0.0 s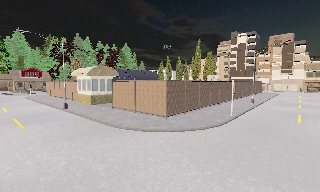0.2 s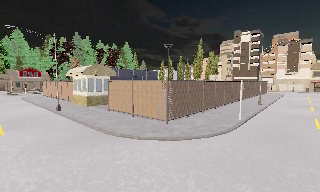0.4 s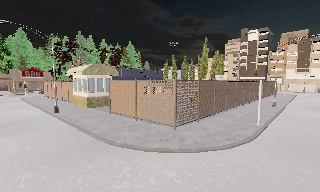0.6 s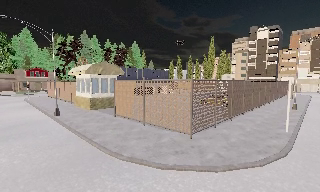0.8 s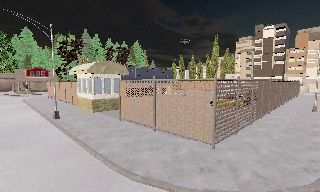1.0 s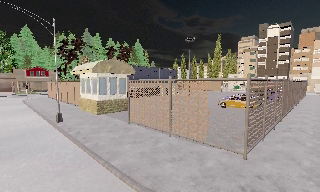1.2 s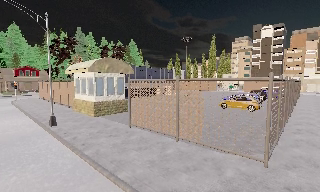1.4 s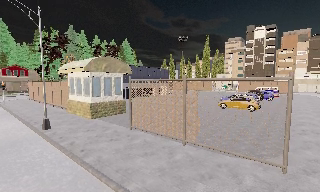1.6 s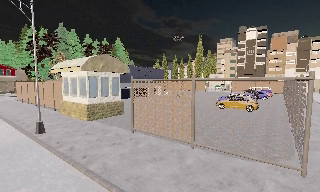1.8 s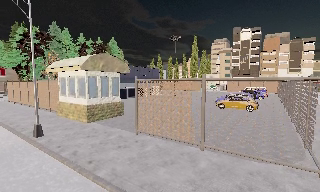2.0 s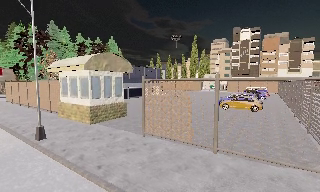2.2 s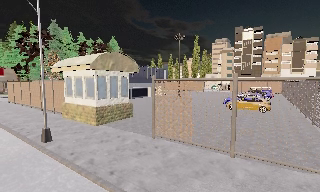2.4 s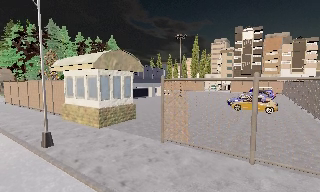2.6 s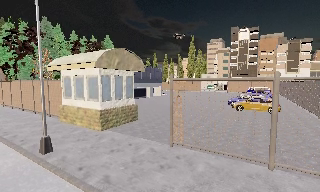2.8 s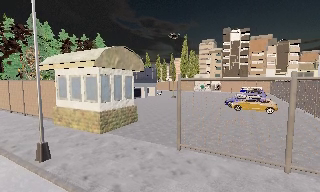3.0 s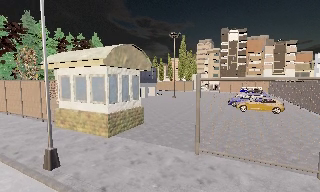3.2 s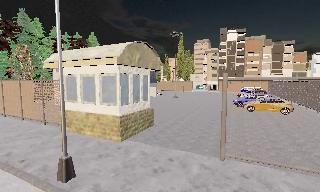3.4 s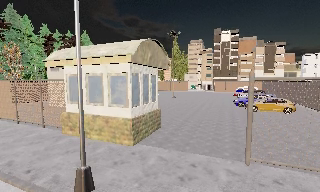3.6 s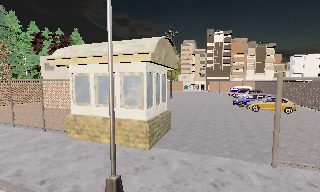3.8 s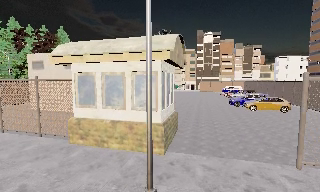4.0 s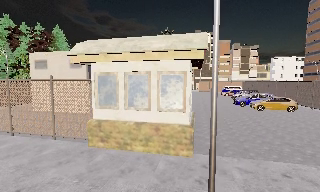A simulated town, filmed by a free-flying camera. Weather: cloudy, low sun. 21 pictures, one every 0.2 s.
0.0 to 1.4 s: The camera travels forward and to its left, about 9 m, so what stands in front looms larger. It loses speed.
1.4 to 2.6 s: The camera travels to its left and forward, about 4.5 m, so close, fixed things drift to the right.
2.6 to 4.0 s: The camera pans to its right, which is clockwise from overhead, by about 20 degrees. It travels to its left, about 8 m.
The film runs forward here.
